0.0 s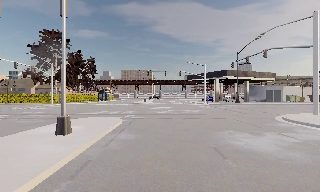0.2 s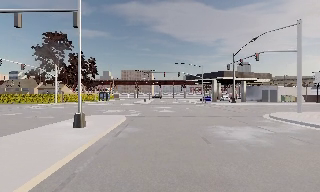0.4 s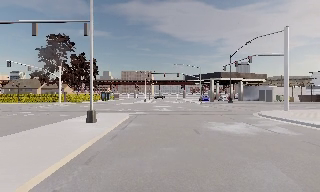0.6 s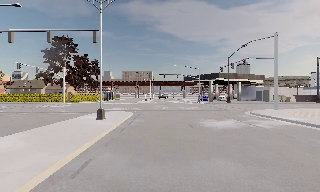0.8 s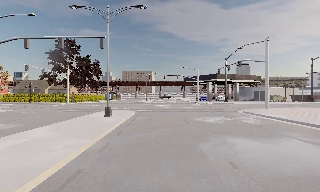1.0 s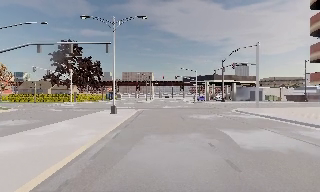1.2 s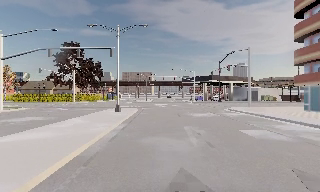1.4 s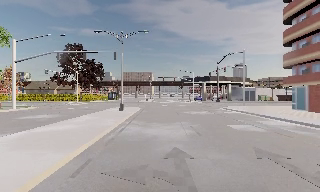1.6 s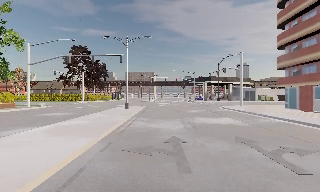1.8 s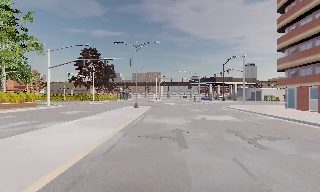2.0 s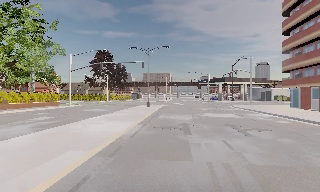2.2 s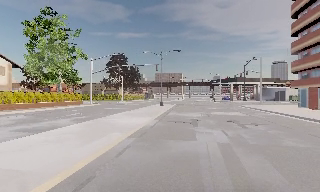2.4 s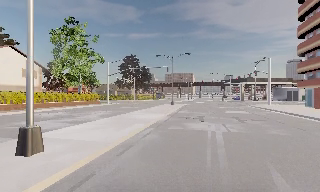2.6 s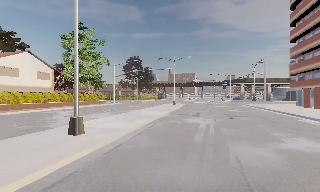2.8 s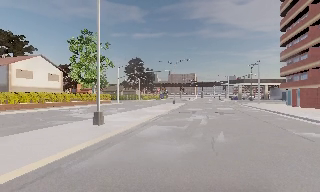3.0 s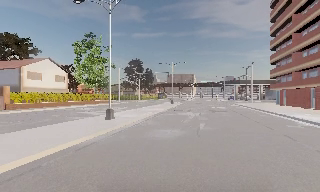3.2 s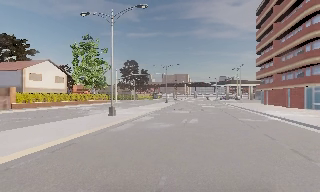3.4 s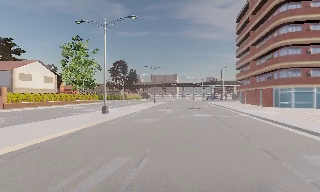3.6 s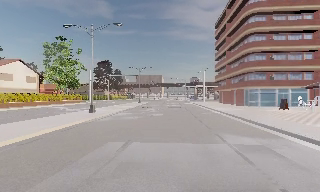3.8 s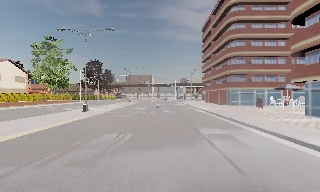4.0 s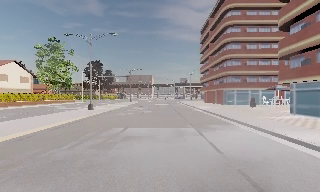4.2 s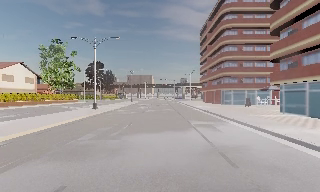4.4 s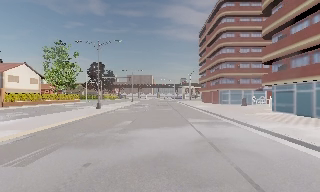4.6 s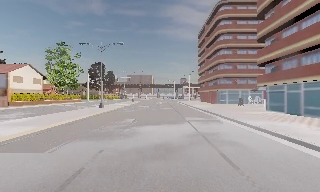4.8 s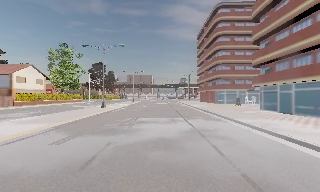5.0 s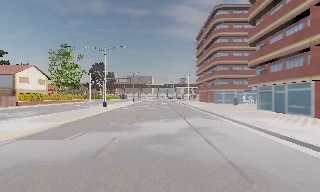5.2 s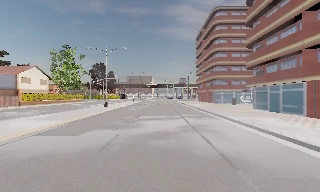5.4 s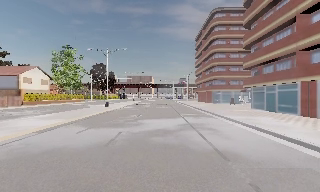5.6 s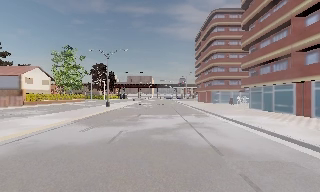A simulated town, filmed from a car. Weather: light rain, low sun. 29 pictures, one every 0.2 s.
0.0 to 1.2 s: The camera travels backward, about 9 m, so what stands in front gets smaller.
1.2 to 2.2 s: The camera swings to its left by about 10 degrees, and the scene slides to the right. It travels backward, about 8 m, so what stands in front gets smaller.
2.2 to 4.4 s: The camera travels backward, about 18 m, so what stands in front gets smaller. It loses speed.
4.4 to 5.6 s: The camera travels backward, about 3.5 m, so what stands in front gets smaller. It loses speed.
The film runs backward here.
